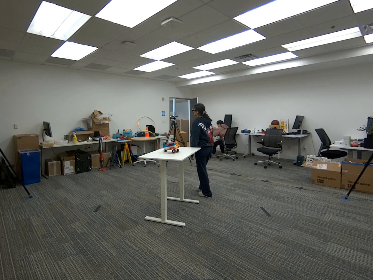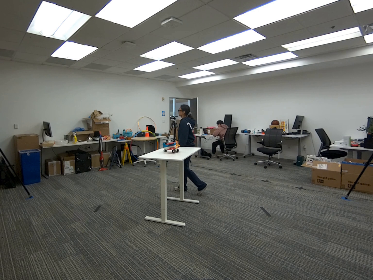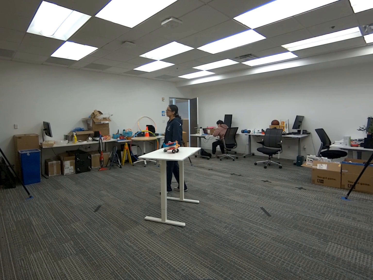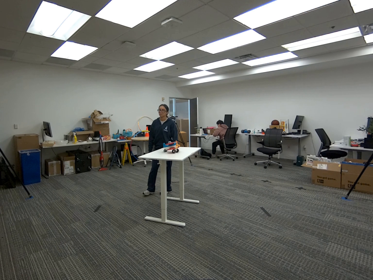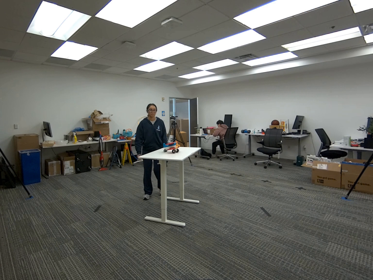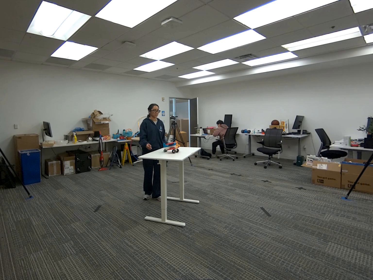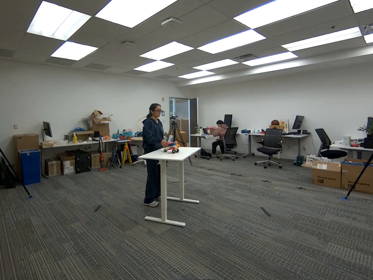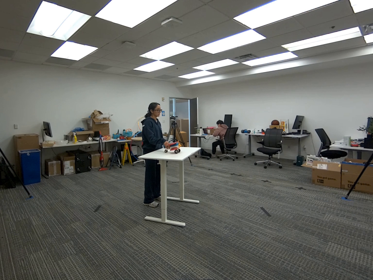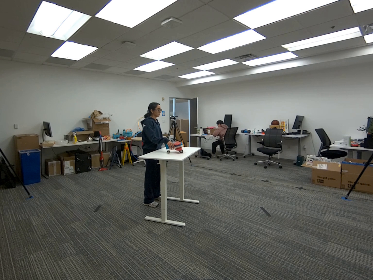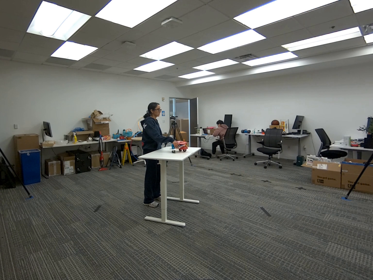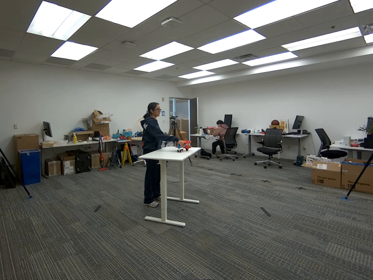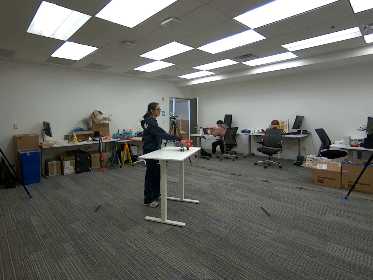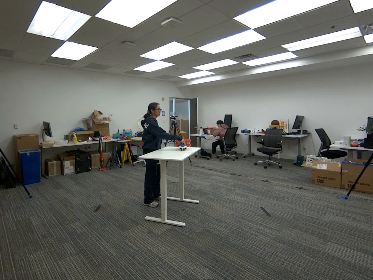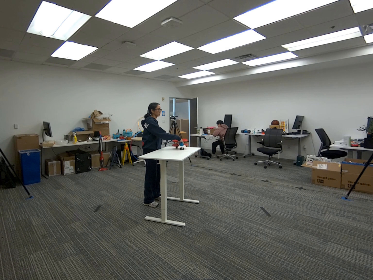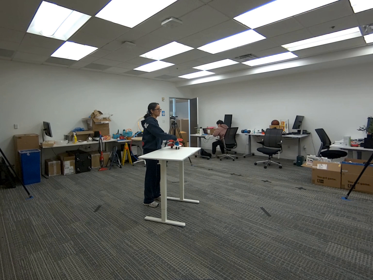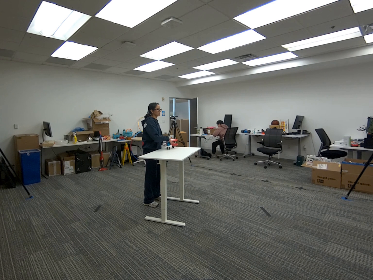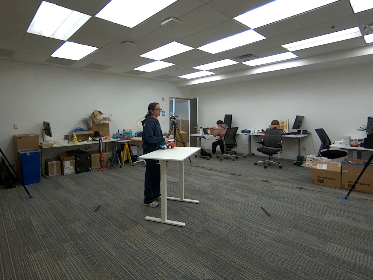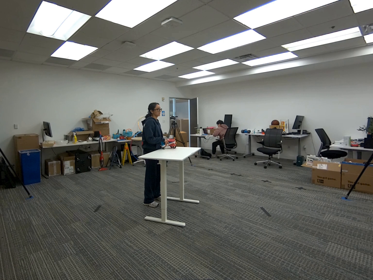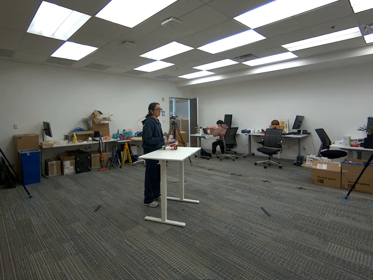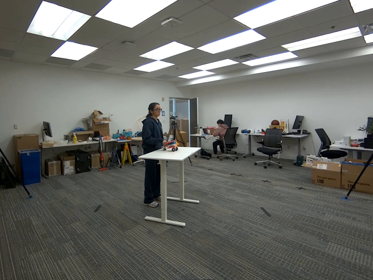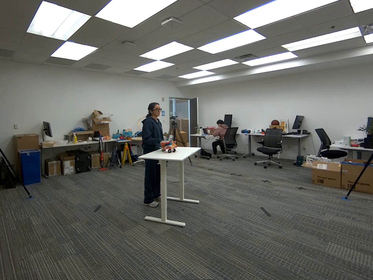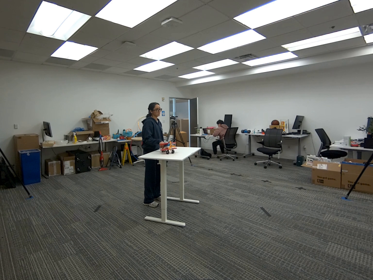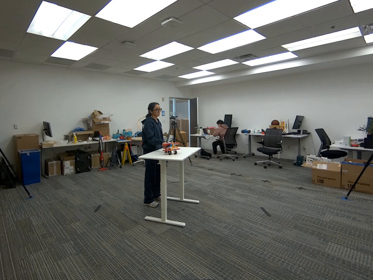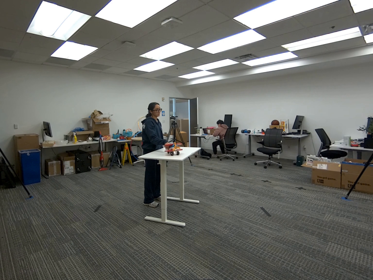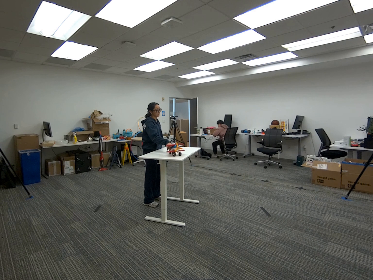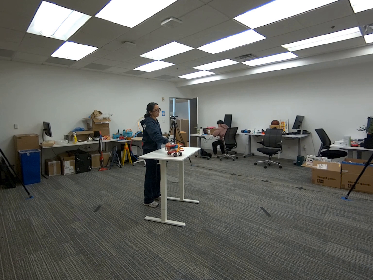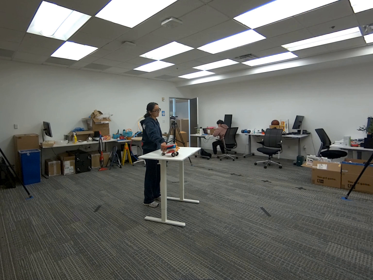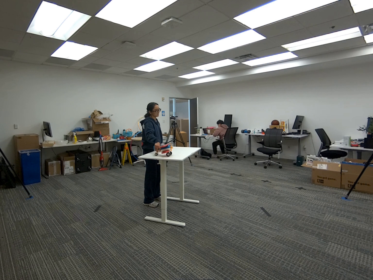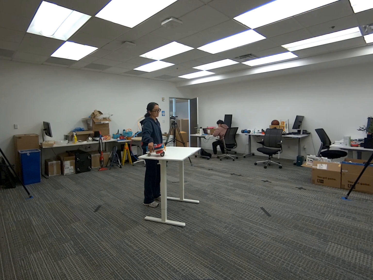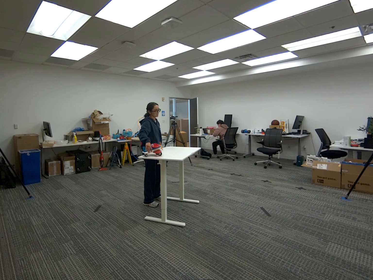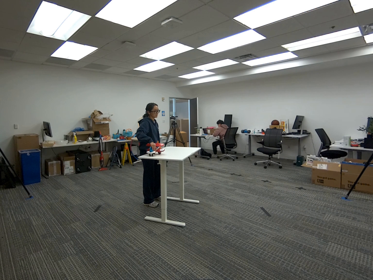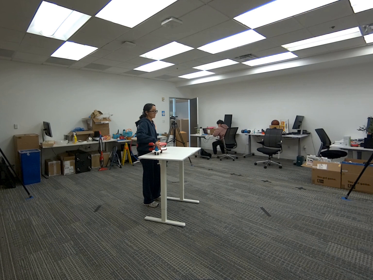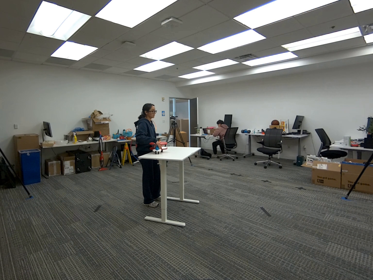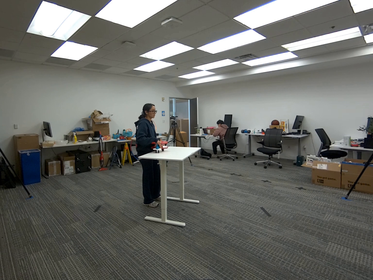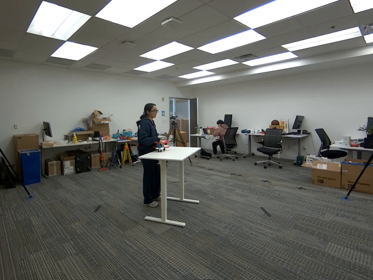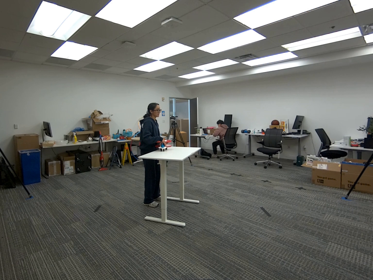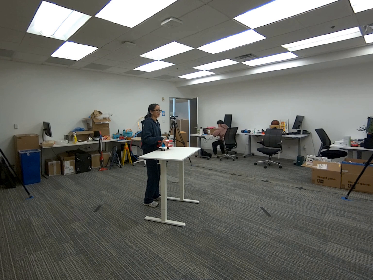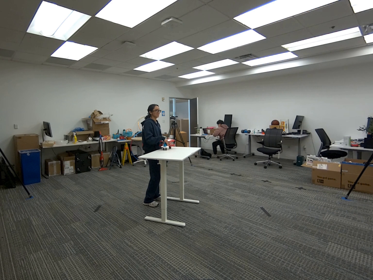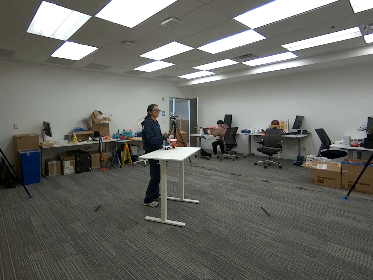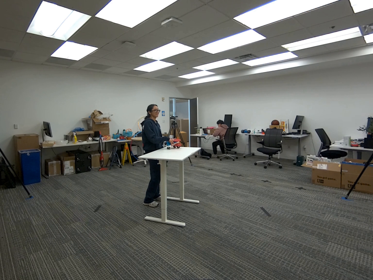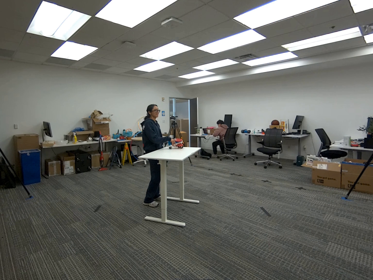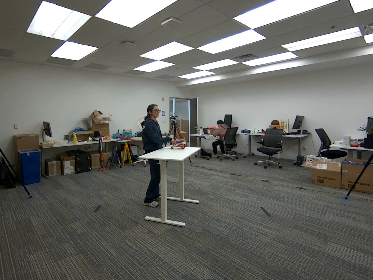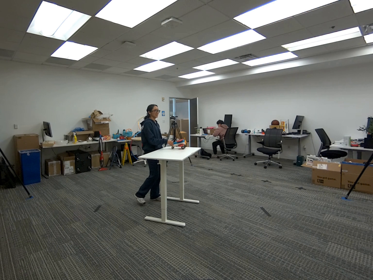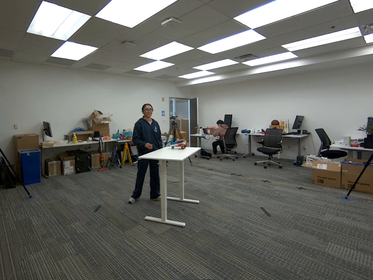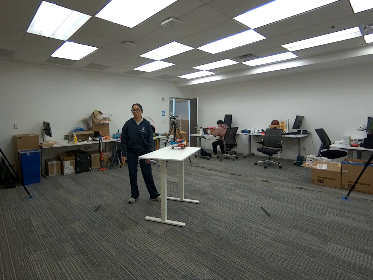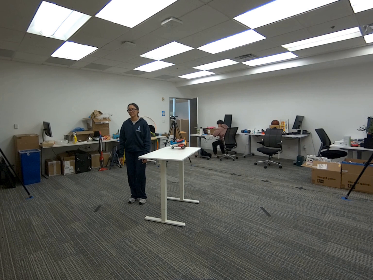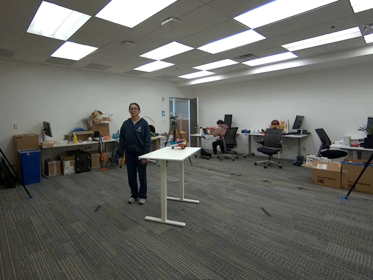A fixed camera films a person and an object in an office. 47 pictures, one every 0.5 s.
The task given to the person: Walk to the airplane on the white desk, place your right hand on the plane and roll it around the desk until finished.
